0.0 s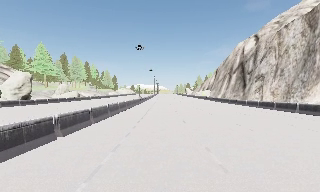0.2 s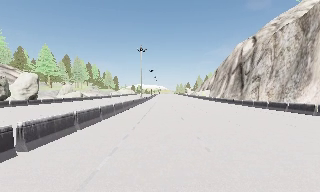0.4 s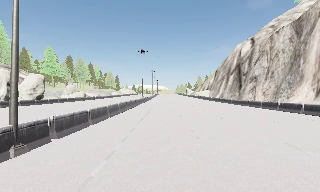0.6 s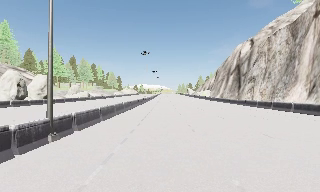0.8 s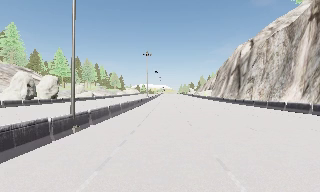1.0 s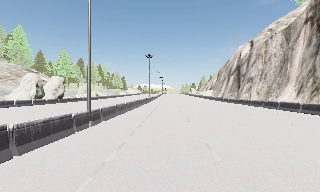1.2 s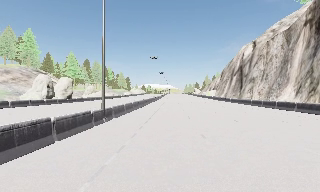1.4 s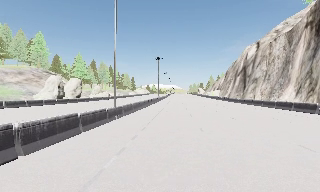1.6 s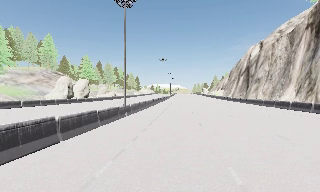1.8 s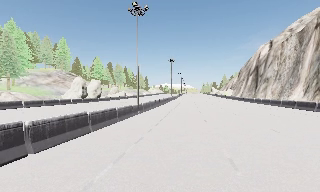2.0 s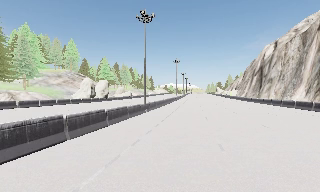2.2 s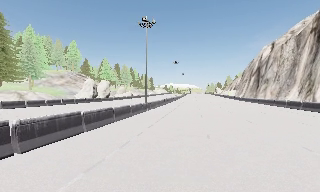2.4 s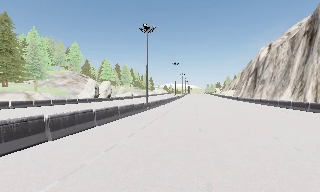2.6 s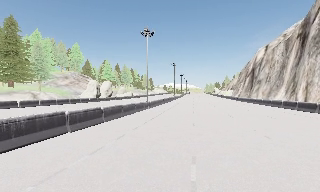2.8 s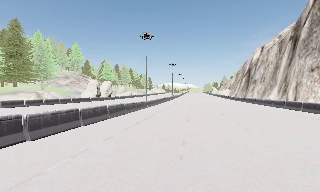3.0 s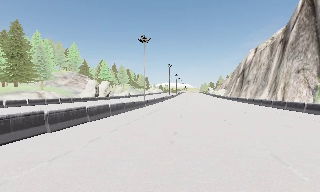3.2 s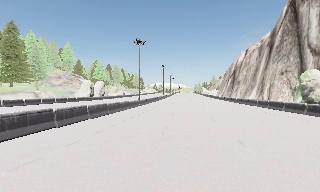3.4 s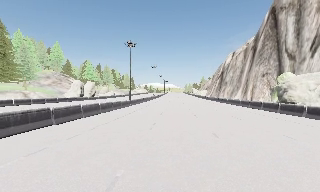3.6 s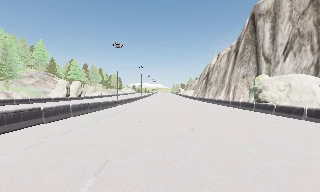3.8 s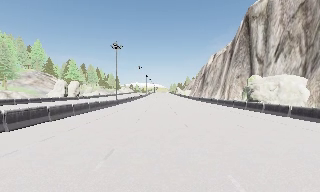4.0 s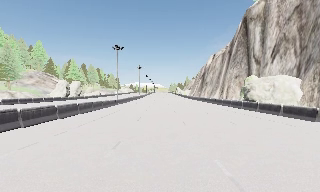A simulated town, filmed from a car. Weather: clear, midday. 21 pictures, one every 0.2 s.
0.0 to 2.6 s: The camera pans to its left, which is counterclockwise from overhead, by about 10 degrees. It travels backward, about 20 m, so what stands in front gets smaller.
2.6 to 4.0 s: The camera swings to its right by about 10 degrees, and the scene slides to the left. It travels backward, about 9 m, so what stands in front gets smaller. It loses speed.
The film runs backward here.
